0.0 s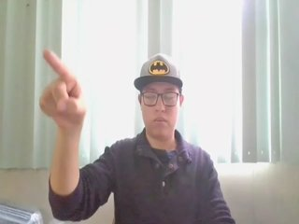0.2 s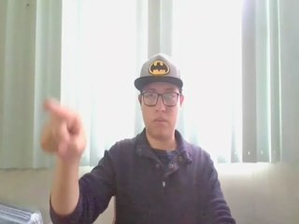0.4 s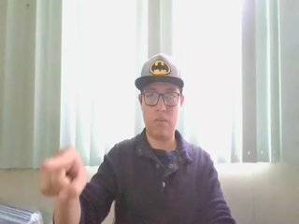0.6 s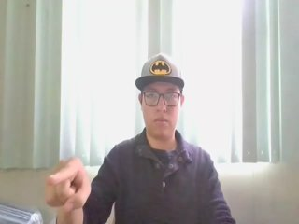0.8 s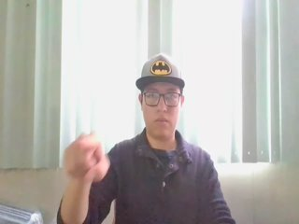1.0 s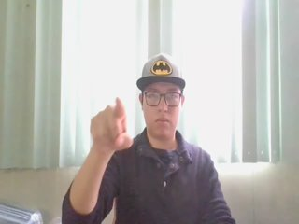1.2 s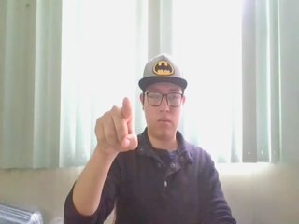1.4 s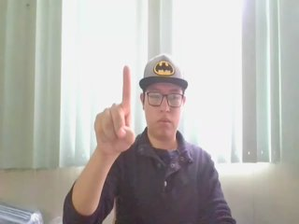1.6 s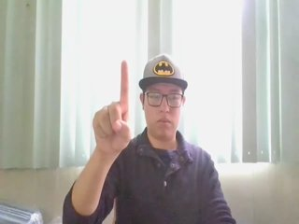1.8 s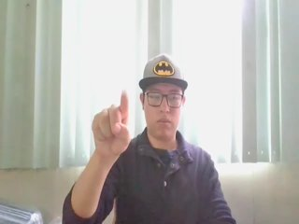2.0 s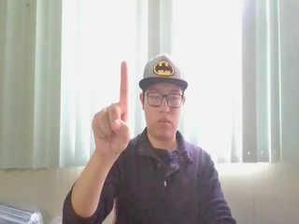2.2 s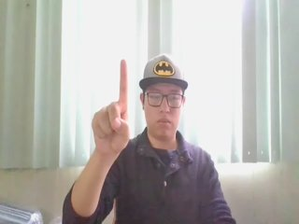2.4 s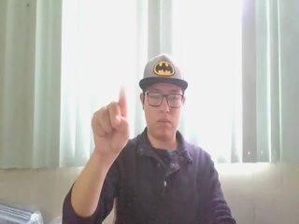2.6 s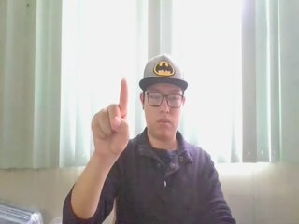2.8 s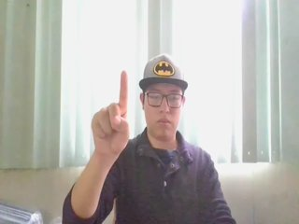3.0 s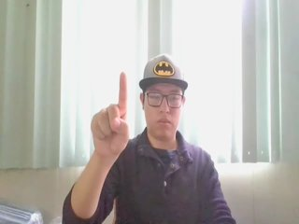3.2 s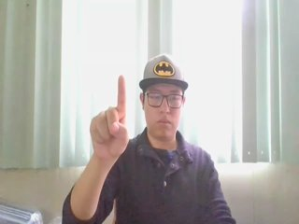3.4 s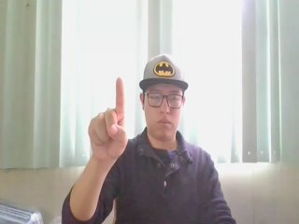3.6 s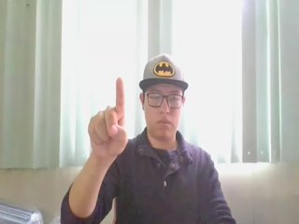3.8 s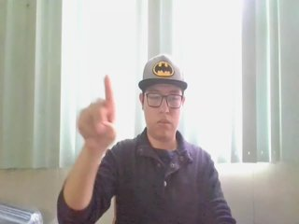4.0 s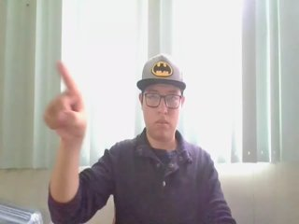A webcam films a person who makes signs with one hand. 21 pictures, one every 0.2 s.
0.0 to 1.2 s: Pointing with one finger.
1.3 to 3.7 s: Double click with one finger.
